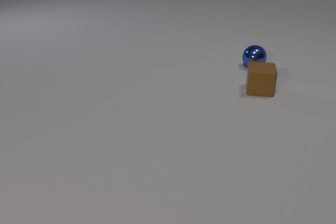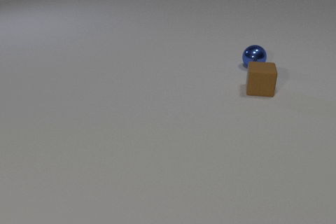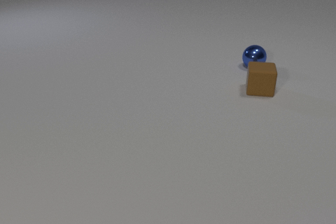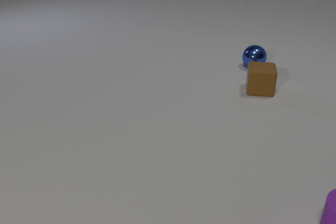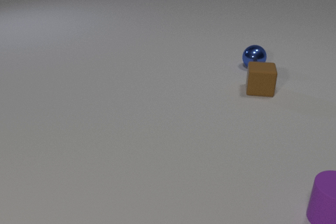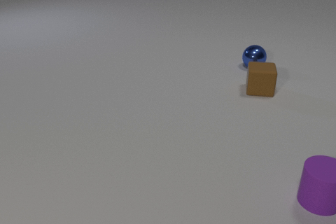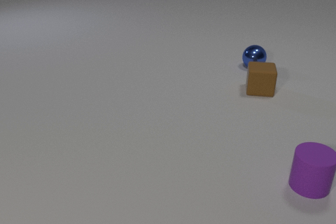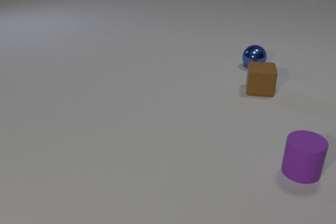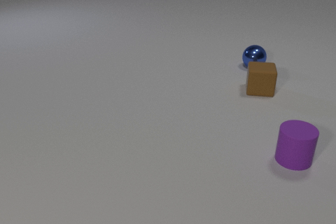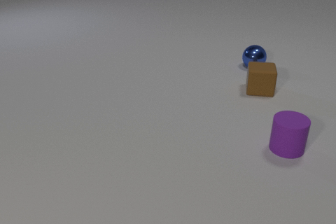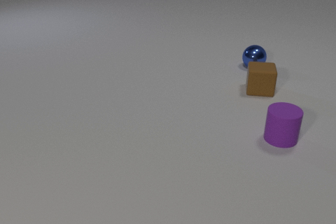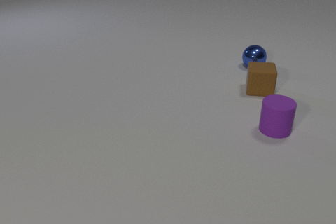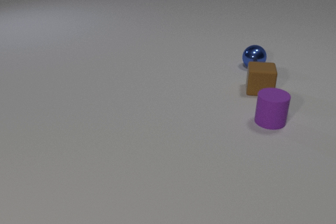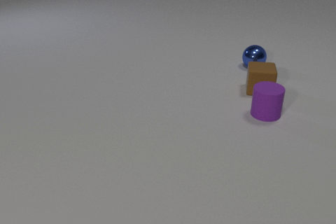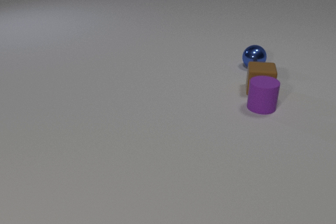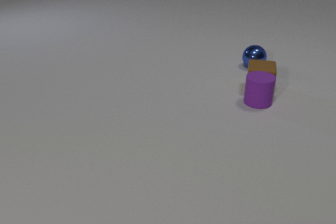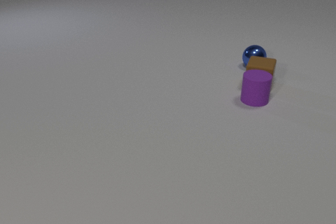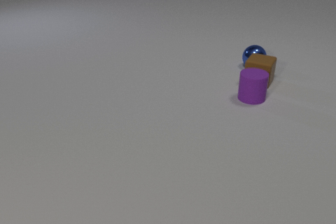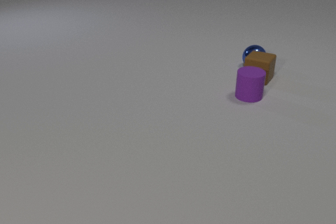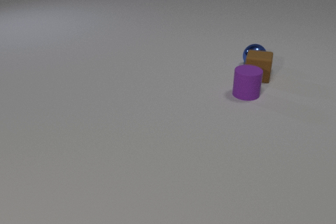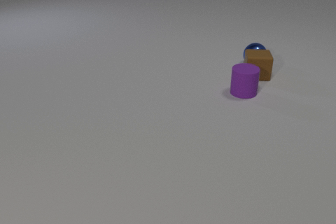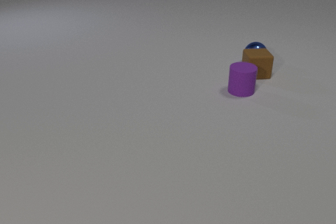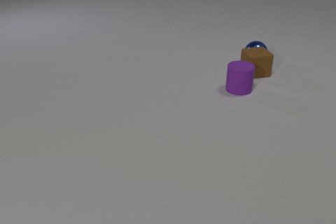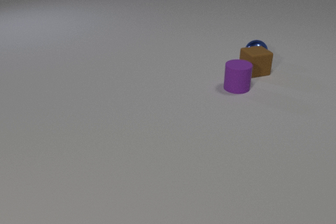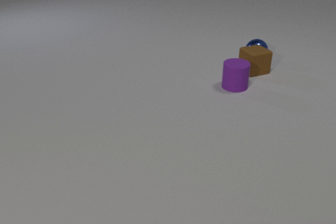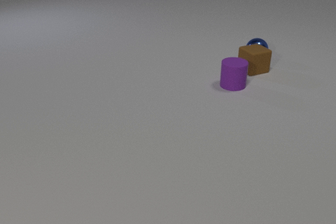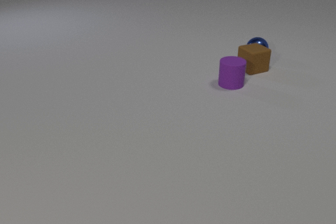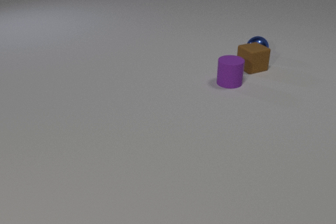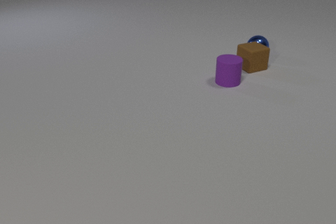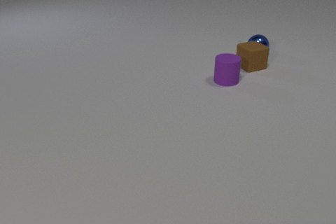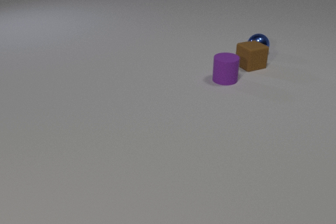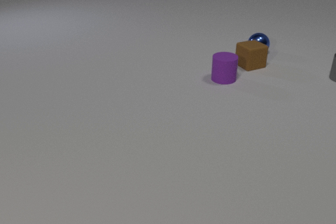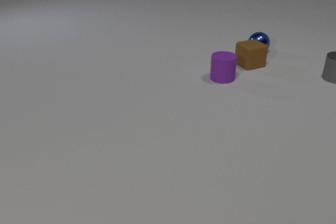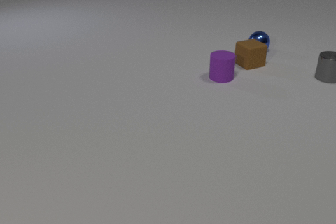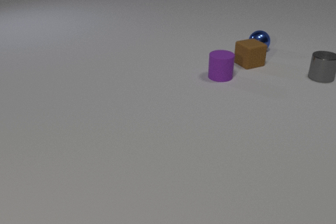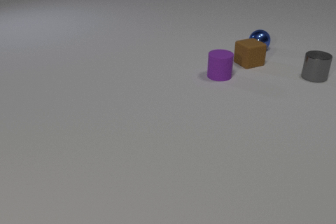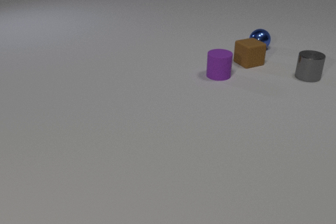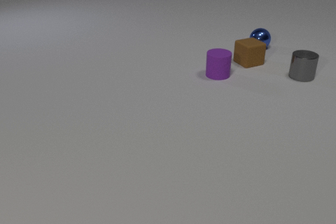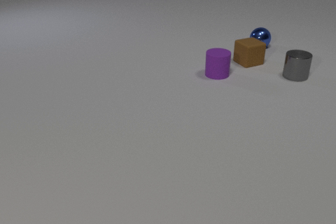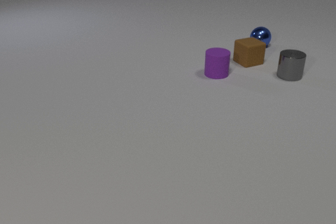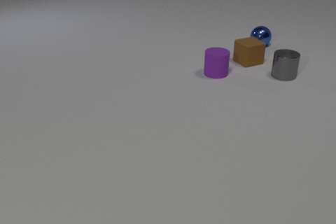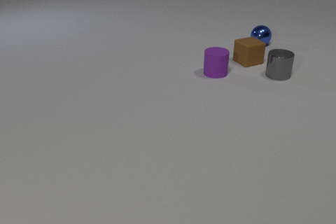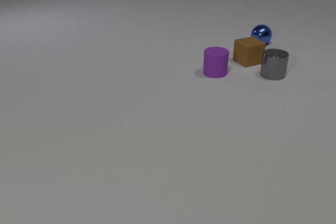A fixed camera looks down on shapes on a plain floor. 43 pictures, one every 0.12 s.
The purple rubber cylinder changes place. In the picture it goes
away from the camera.
The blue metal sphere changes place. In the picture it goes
away from the camera.
0.00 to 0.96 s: The purple rubber cylinder comes in at the right edge, slides away from the camera and to the left.
0.96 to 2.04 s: The purple rubber cylinder slides away from the camera and to the left. The brown rubber cube slides away from the camera. The purple rubber cylinder and the brown rubber cube collide.
2.04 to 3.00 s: The purple rubber cylinder slides away from the camera and to the left. The brown rubber cube slides away from the camera, spins so that its near face slides to the right, counterclockwise seen from above. The blue metal sphere rolls away from the camera. The brown rubber cube and the blue metal sphere collide.
3.00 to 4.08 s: The purple rubber cylinder slides away from the camera and to the left. The brown rubber cube slides away from the camera. The blue metal sphere rolls away from the camera. The gray metal cylinder comes in at the right edge, slides to the left.
4.08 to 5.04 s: The purple rubber cylinder slides away from the camera and to the left. The brown rubber cube slides away from the camera. The blue metal sphere rolls away from the camera. The gray metal cylinder slides to the left.
How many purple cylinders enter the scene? 1.
What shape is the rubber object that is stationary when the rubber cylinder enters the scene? cube.
Are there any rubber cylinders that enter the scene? yes.
